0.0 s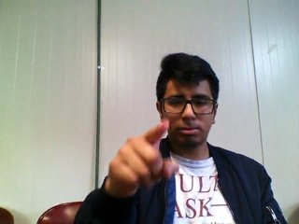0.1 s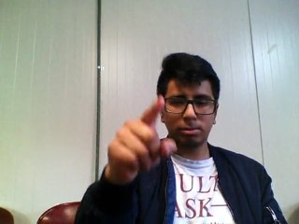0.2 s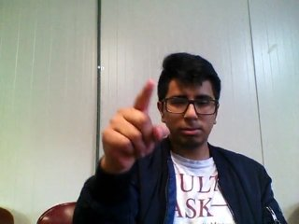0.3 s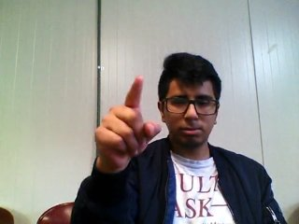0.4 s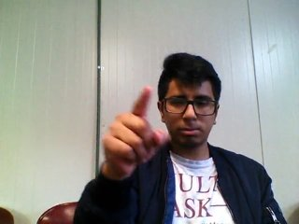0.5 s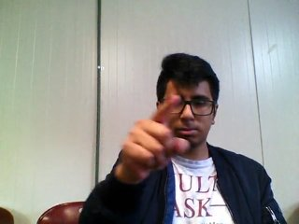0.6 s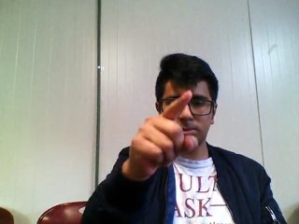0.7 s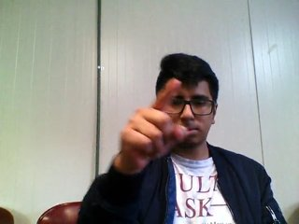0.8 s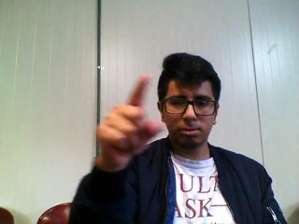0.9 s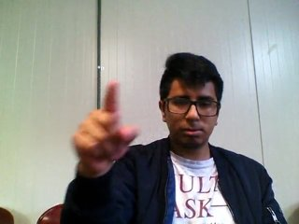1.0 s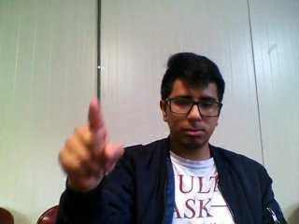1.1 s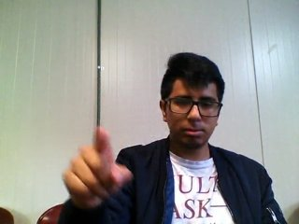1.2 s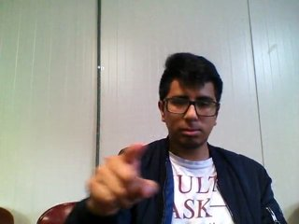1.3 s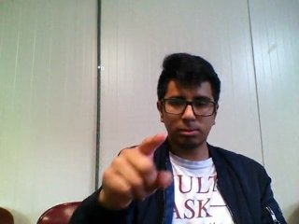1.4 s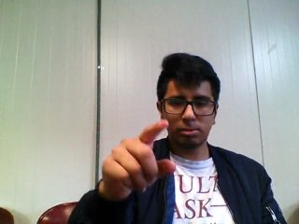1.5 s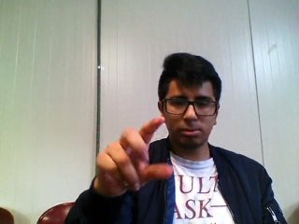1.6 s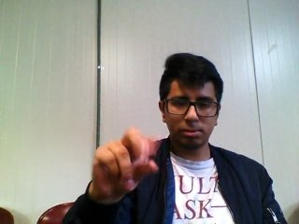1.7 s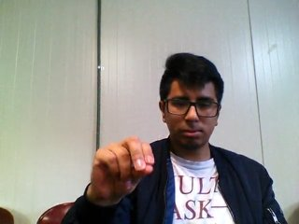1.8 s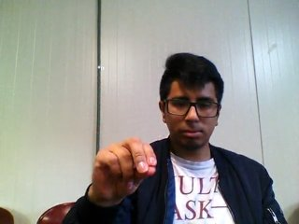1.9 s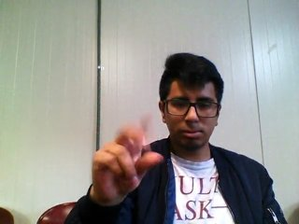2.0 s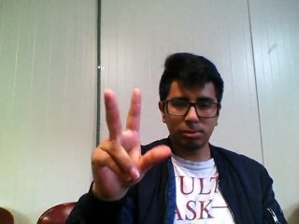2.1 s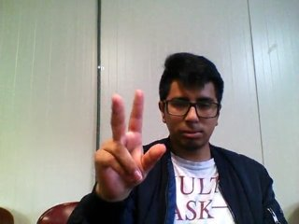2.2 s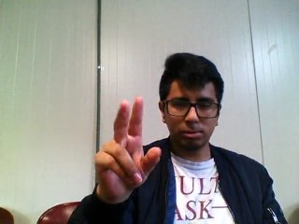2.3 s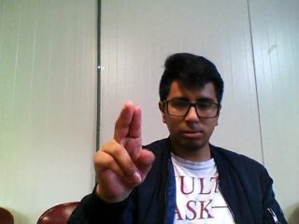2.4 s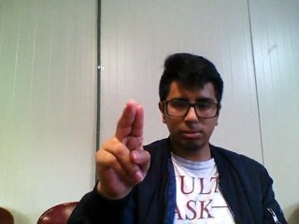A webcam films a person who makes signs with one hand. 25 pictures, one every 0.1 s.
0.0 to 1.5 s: Pointing with one finger.
1.6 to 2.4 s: Zoom in.
